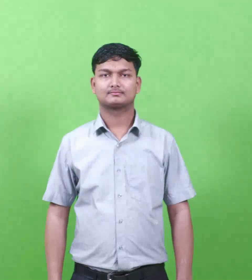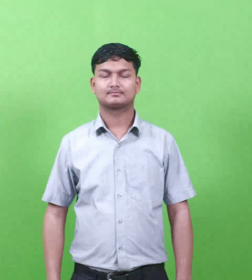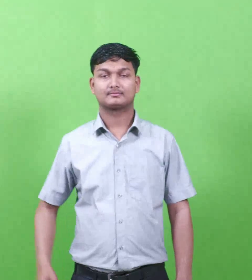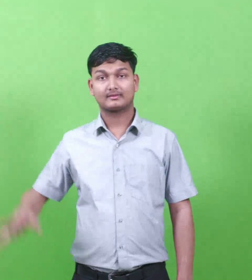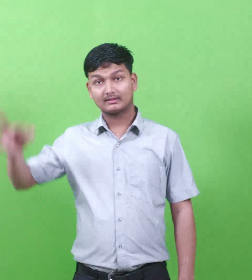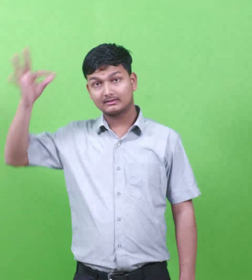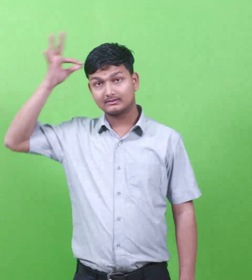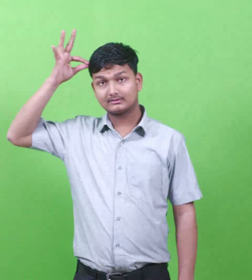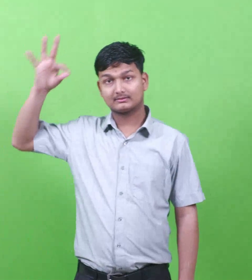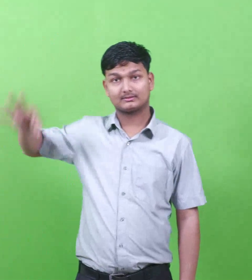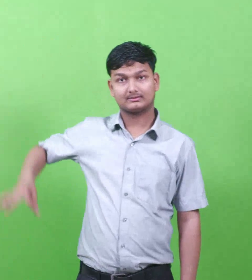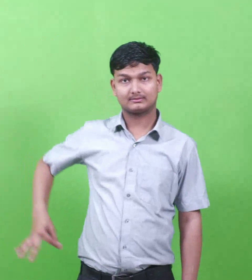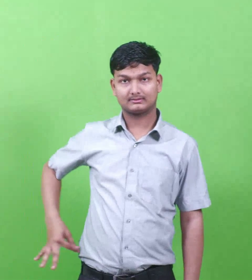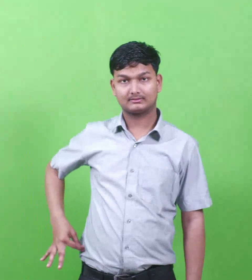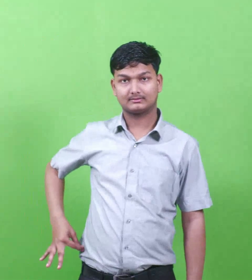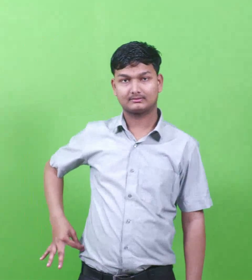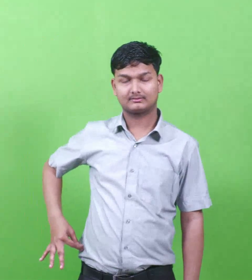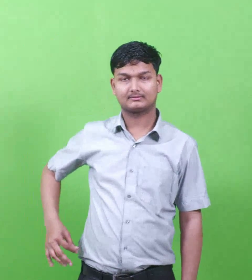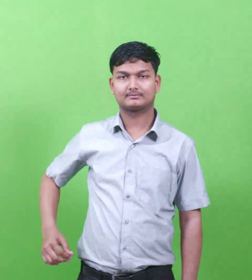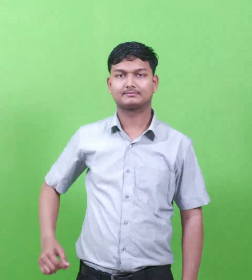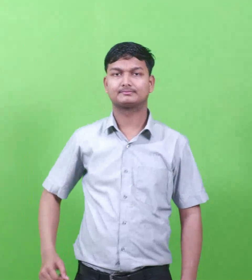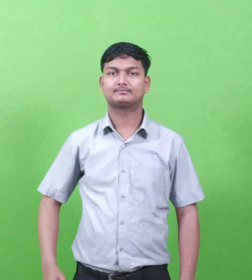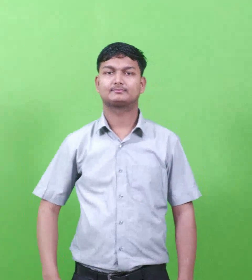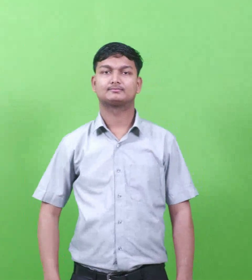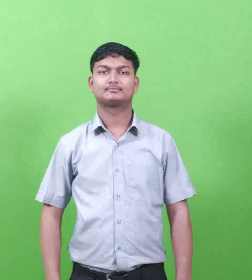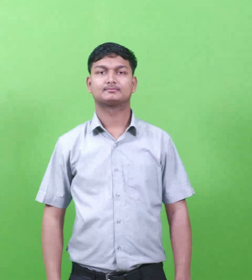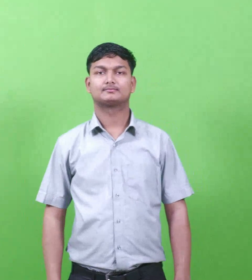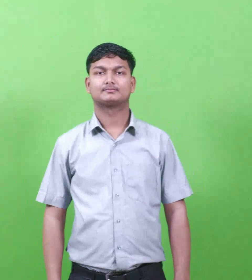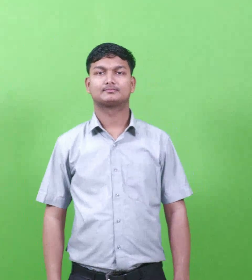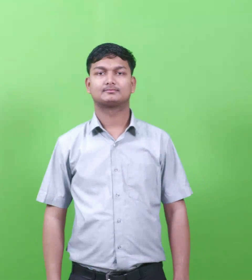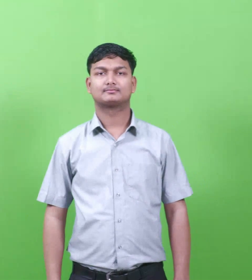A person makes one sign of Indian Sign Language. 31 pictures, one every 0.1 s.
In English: mary- 3
